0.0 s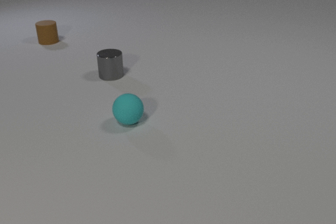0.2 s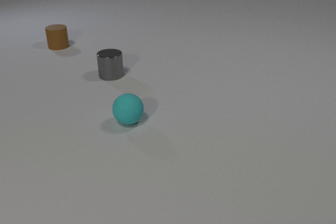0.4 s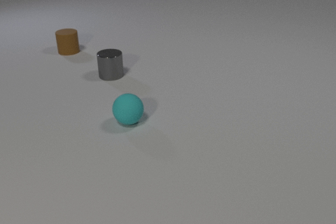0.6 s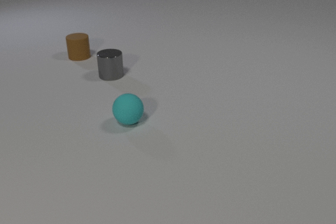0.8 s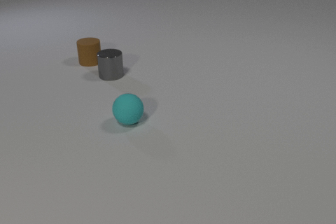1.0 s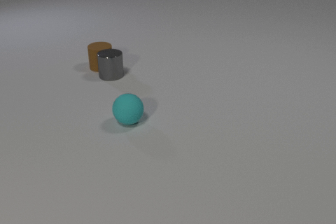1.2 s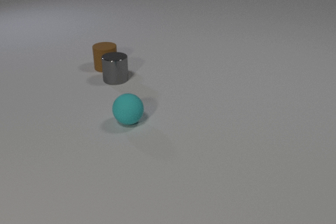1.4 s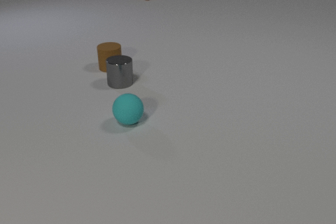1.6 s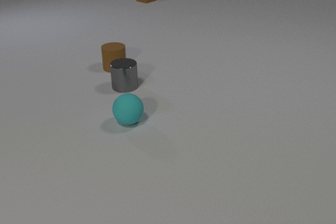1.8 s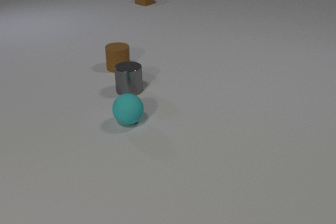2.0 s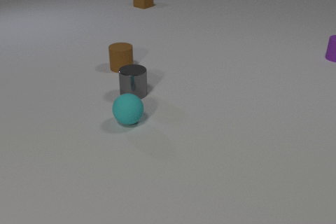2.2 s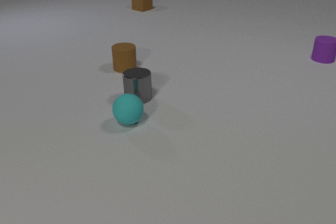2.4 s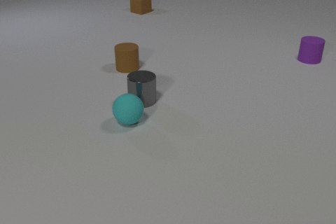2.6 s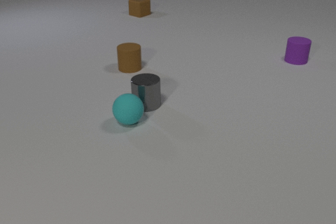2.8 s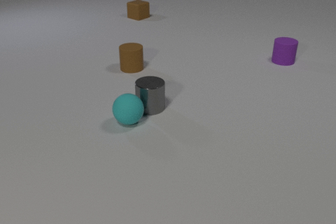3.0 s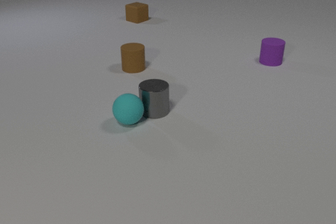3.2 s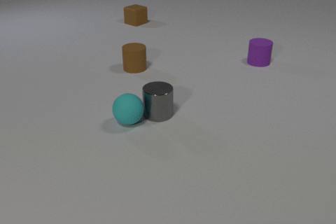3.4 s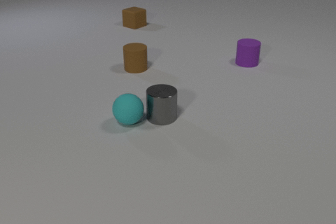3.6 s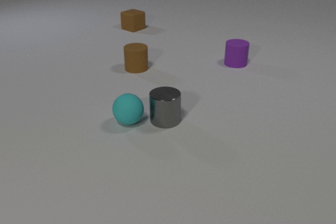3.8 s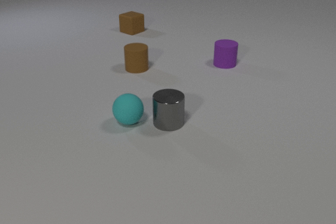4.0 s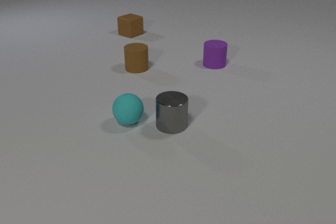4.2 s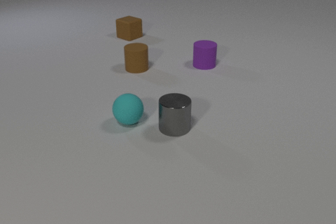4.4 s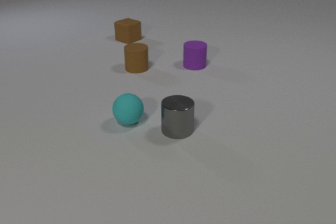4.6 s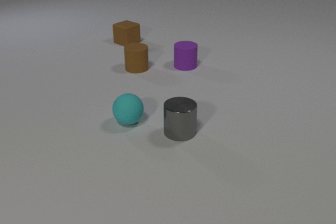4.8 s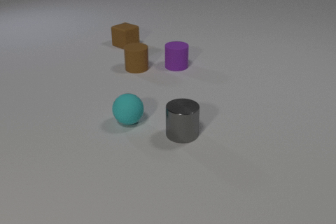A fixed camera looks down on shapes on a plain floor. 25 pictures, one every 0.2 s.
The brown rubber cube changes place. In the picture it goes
toward the camera.
The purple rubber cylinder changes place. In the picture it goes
to the left.
0.0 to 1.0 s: The brown rubber cylinder slides toward the camera and to the right. The brown rubber cylinder and the gray metal cylinder collide.
1.0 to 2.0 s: The brown rubber cylinder slides to the right. The gray metal cylinder slides toward the camera and to the right. The purple rubber cylinder comes in at the right edge, slides to the left and toward the camera. The brown rubber cube comes in at the top edge, slides toward the camera.
2.0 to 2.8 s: The brown rubber cylinder slides to the right. The gray metal cylinder slides toward the camera and to the right. The purple rubber cylinder slides to the left and toward the camera. The brown rubber cube slides toward the camera.
2.8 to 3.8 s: The brown rubber cylinder slides to the right. The gray metal cylinder slides toward the camera and to the right. The purple rubber cylinder slides to the left. The brown rubber cube slides toward the camera.
3.8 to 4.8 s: The gray metal cylinder slides toward the camera and to the right. The purple rubber cylinder slides to the left. The brown rubber cube slides toward the camera.
How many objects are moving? 4.
How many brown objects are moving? 2.
What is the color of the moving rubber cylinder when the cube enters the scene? brown.
